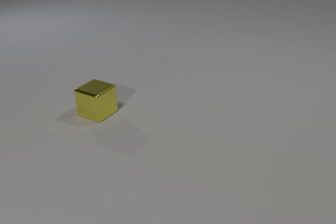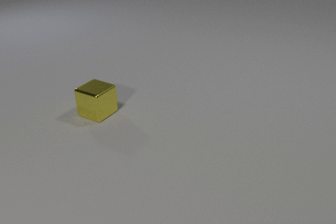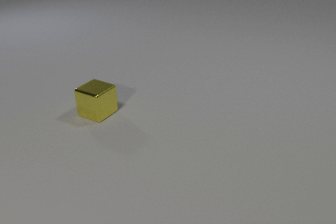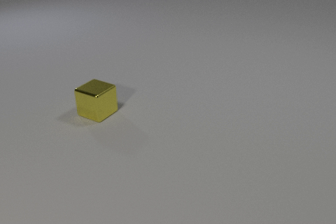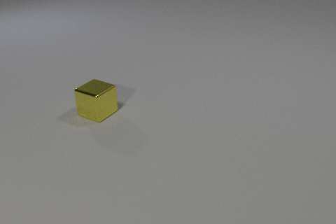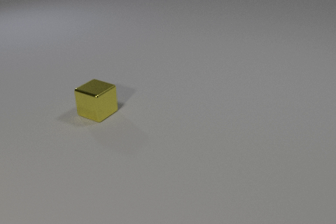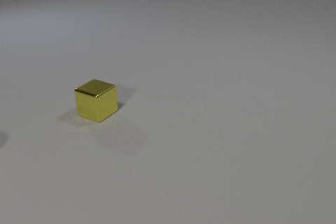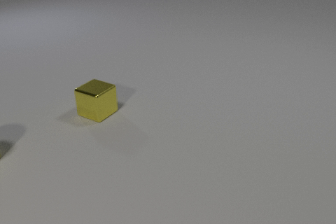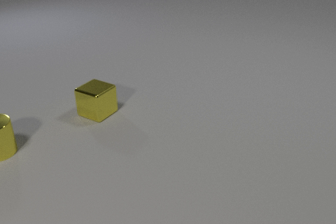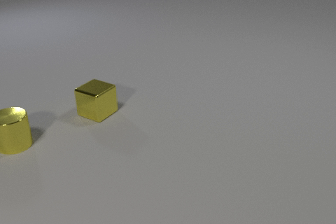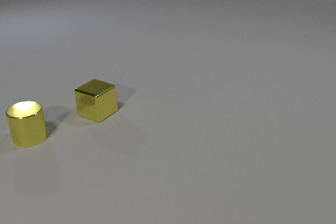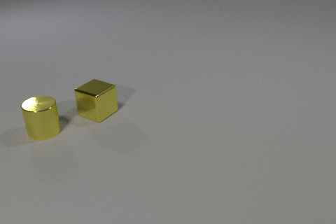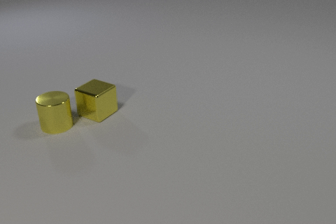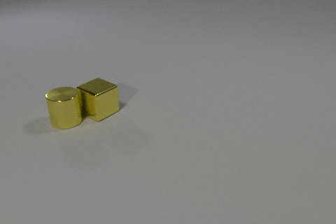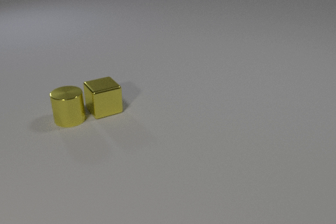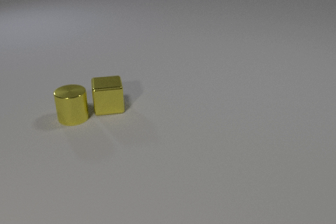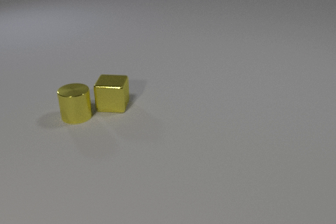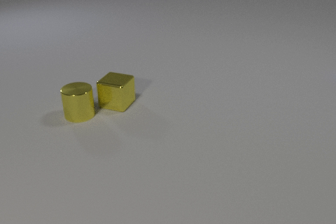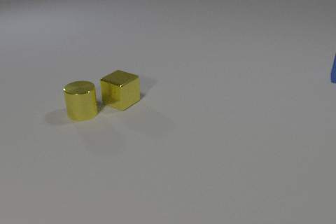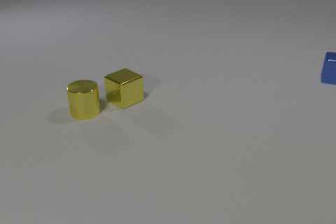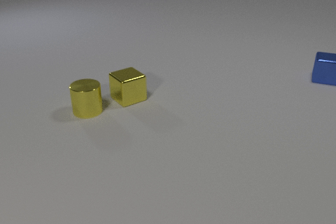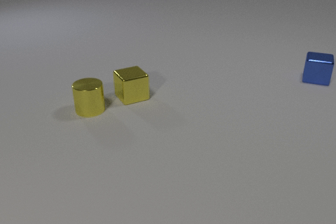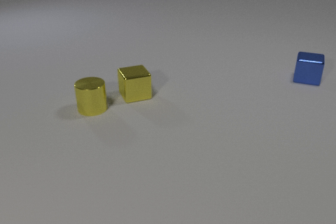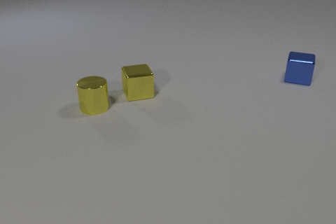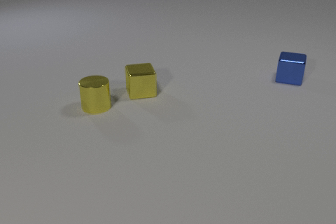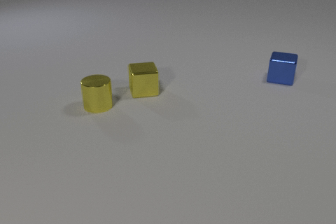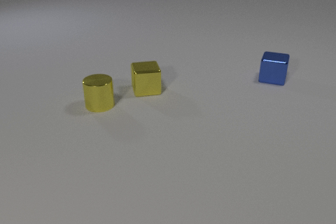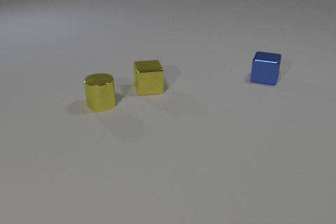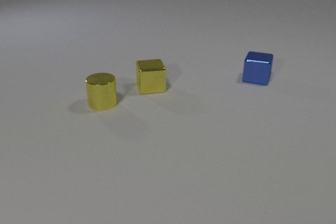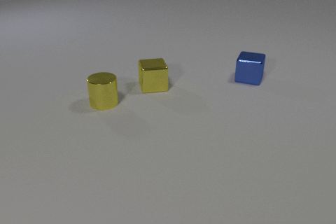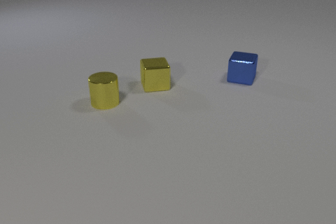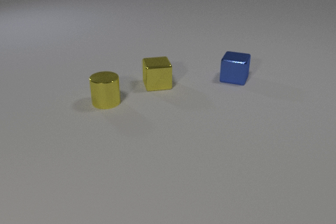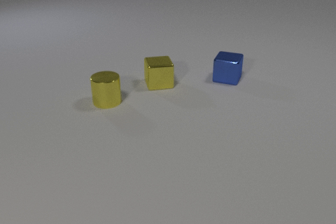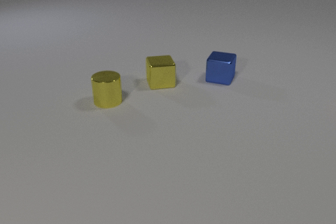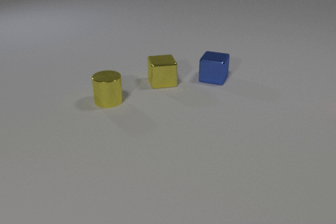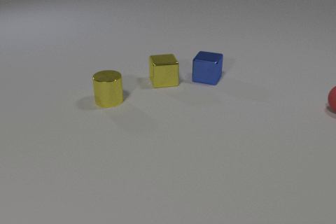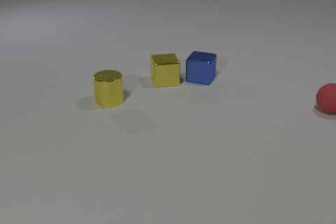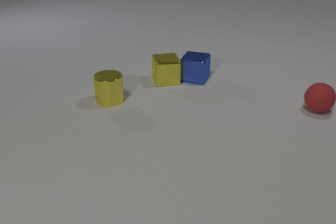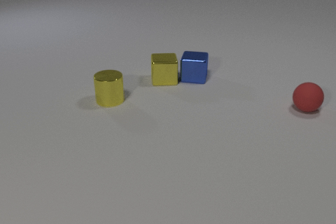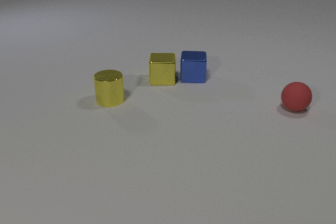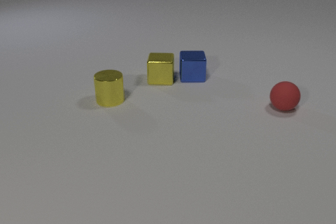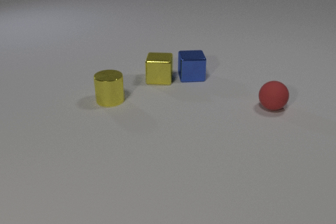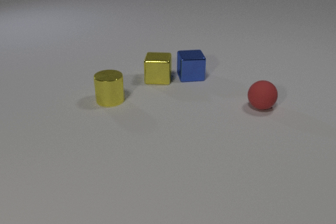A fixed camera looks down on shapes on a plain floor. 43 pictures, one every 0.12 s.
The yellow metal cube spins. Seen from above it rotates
clockwise.
The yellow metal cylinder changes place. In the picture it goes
to the right.
0.00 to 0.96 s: The yellow metal cylinder comes in at the left edge, slides to the right.
0.96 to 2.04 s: The yellow metal cylinder slides to the right and away from the camera. The yellow metal cube slides to the right and away from the camera, spins clockwise seen from above by about 75 degrees, its near face sliding to the left. The yellow metal cylinder and the yellow metal cube collide.
2.04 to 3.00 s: The yellow metal cylinder slides to the right and away from the camera. The yellow metal cube slides to the right and away from the camera, spins clockwise seen from above by about 60 degrees, its near face sliding to the left. The blue metal cube comes in at the right edge, slides to the left.
3.00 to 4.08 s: The yellow metal cylinder slides to the right and away from the camera. The yellow metal cube slides away from the camera and to the right. The blue metal cube slides to the left.
4.08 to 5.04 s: The yellow metal cube slides away from the camera. The red rubber sphere comes in at the right edge, rolls to the left. The blue metal cube slides to the left, spins counterclockwise seen from above by about 30 degrees, its near face sliding to the right. The yellow metal cube and the blue metal cube collide.
What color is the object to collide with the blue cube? yellow.
What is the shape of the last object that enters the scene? sphere.
How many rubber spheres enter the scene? 1.
